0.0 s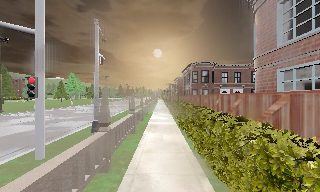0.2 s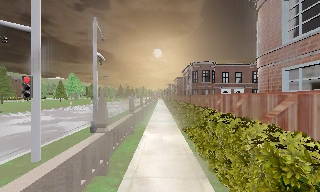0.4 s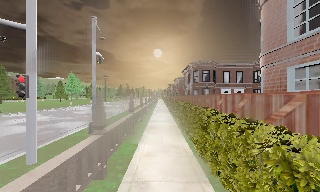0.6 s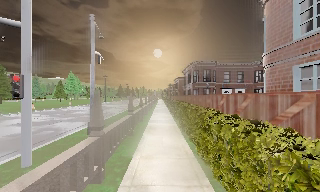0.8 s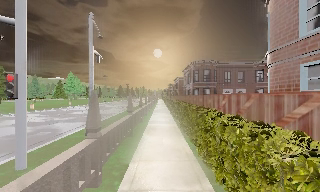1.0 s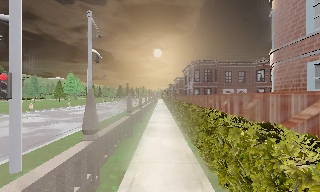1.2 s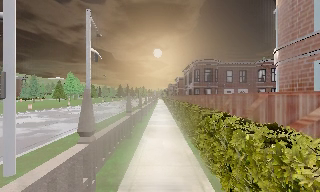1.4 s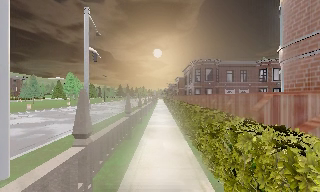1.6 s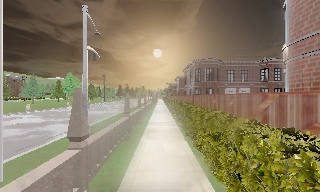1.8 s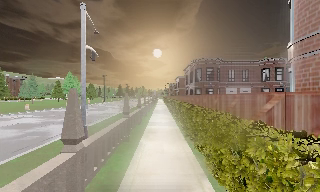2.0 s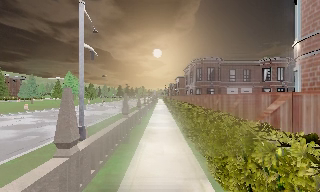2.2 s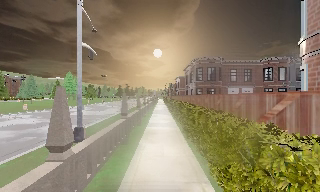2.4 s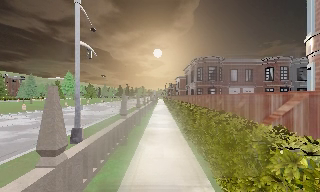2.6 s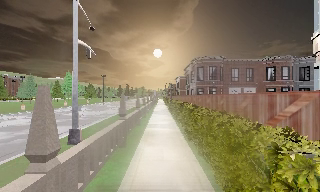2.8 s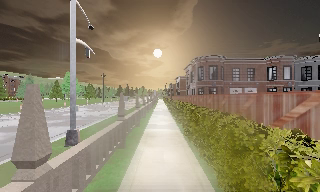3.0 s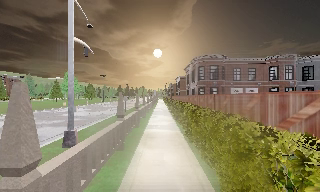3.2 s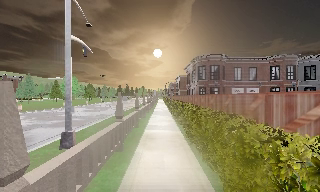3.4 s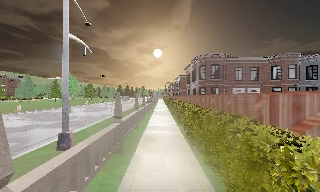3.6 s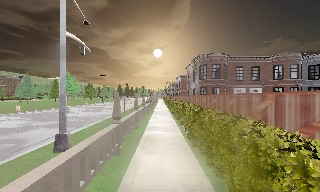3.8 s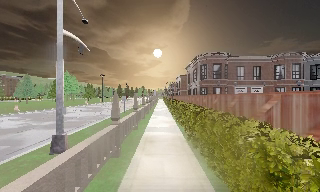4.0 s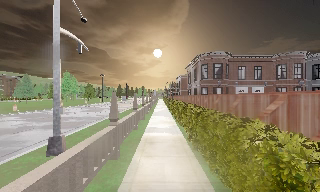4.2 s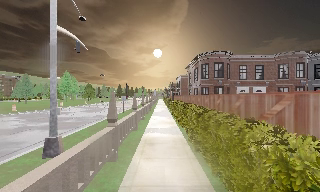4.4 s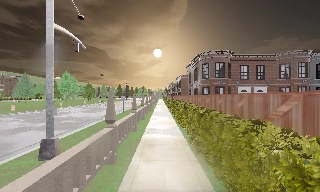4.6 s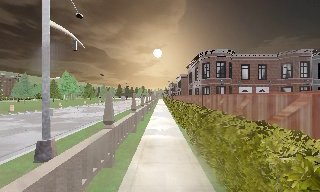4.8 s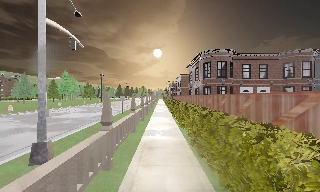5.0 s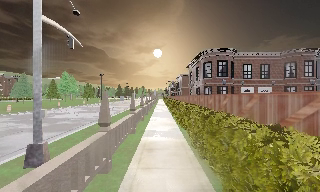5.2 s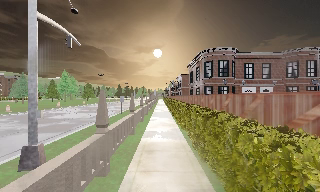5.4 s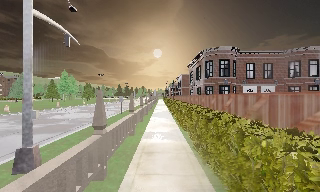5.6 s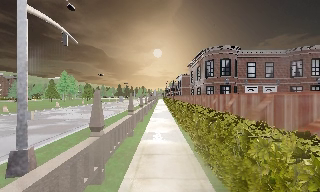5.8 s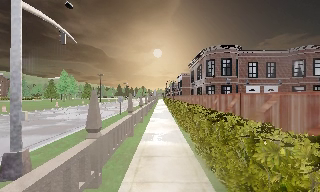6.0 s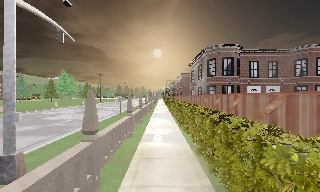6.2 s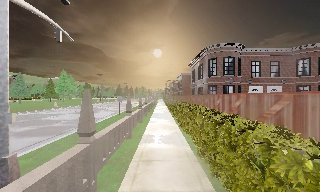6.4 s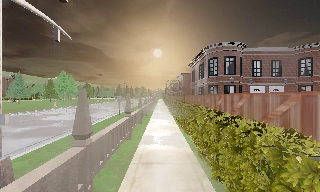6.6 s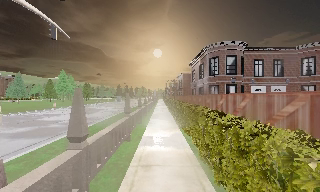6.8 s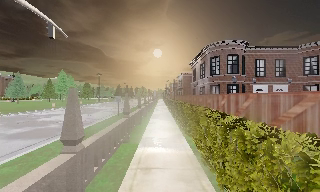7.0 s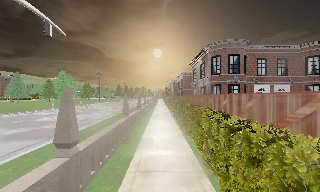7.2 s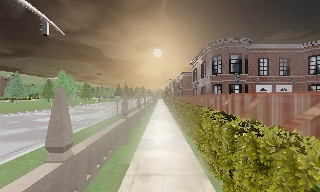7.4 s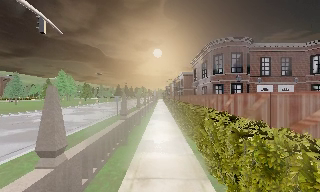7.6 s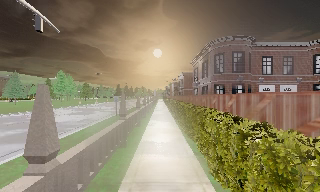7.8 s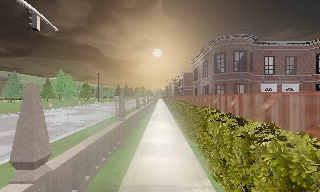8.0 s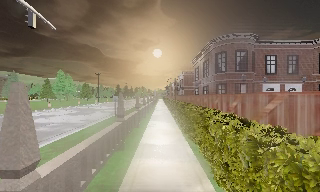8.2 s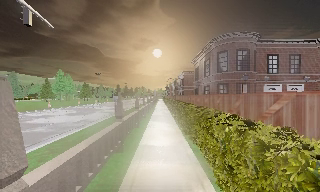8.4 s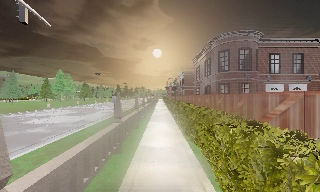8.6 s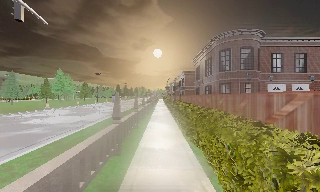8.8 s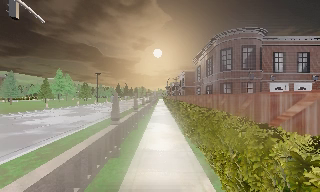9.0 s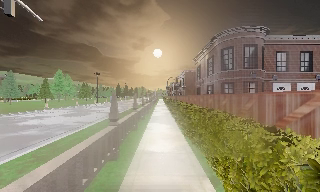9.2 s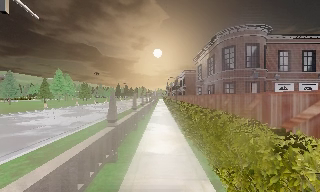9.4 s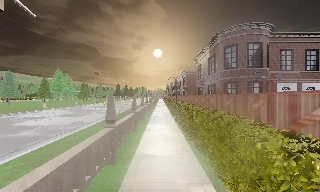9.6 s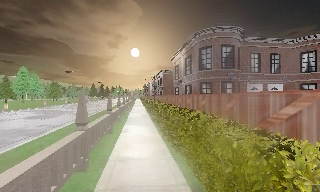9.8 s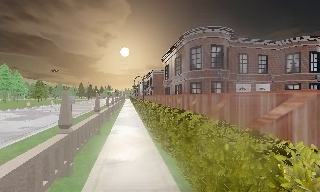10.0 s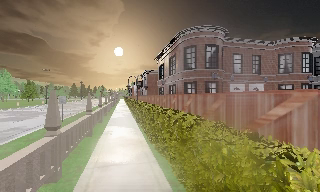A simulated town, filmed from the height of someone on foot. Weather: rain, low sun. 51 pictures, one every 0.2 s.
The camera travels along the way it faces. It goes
forward.
0.0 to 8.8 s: The camera travels forward, about 10 m, so what stands in front looms larger.
8.8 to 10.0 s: The scene slides to the left, as the camera pans about 15 degrees to its right. It travels forward, about 1.5 m, so what stands in front looms larger.
The film runs forward here.
